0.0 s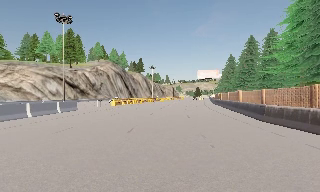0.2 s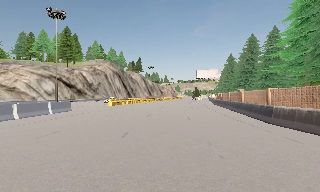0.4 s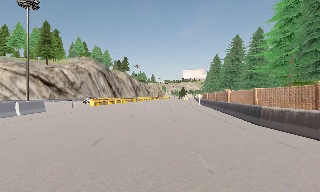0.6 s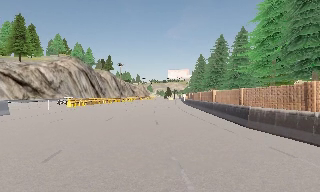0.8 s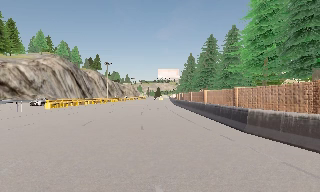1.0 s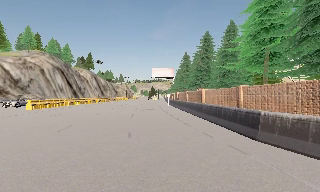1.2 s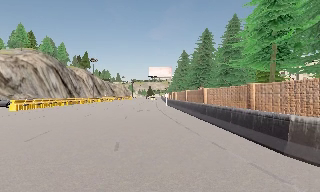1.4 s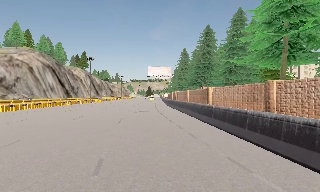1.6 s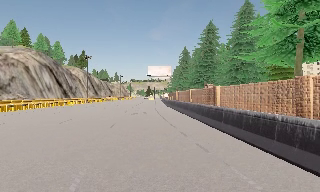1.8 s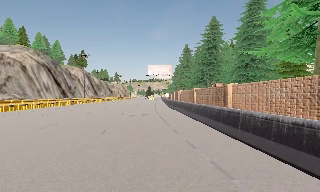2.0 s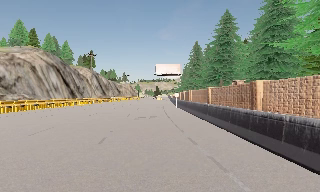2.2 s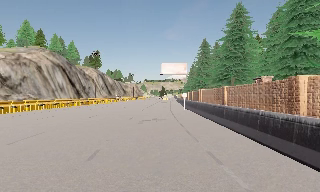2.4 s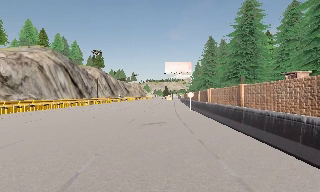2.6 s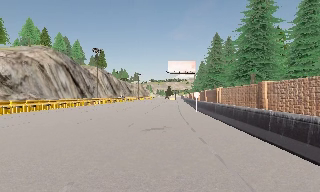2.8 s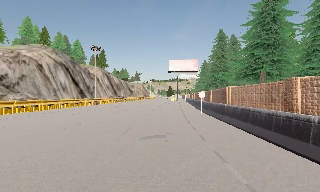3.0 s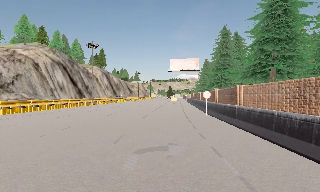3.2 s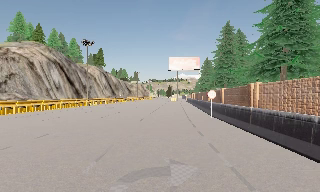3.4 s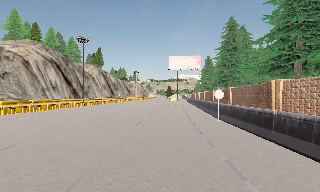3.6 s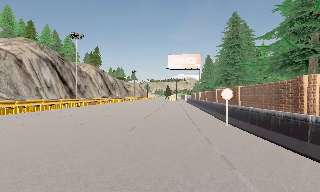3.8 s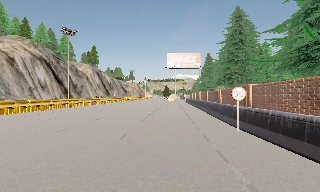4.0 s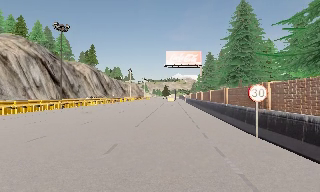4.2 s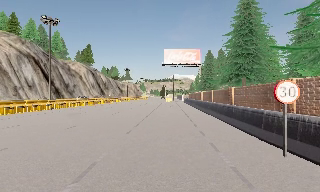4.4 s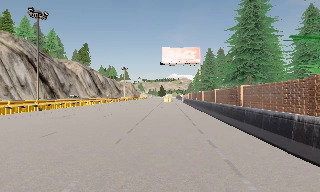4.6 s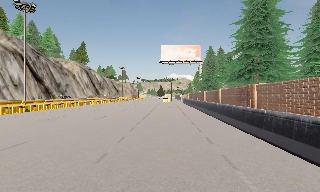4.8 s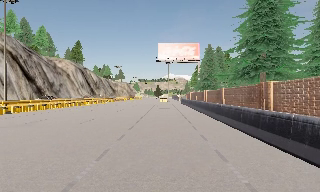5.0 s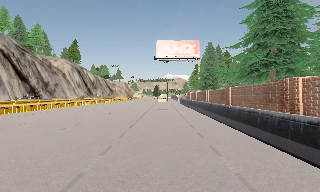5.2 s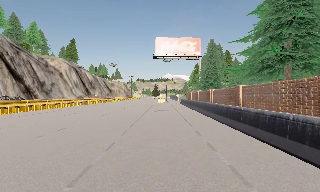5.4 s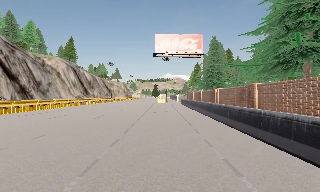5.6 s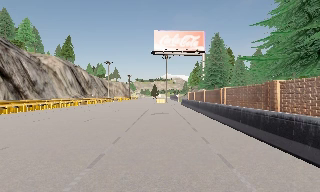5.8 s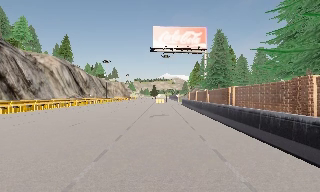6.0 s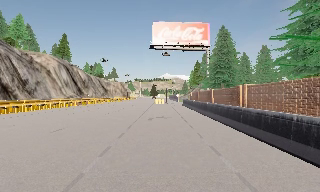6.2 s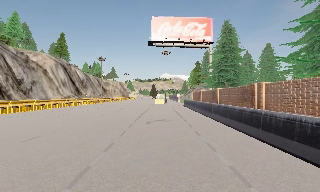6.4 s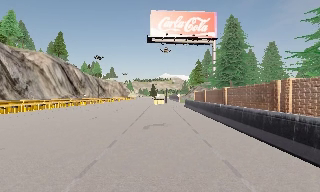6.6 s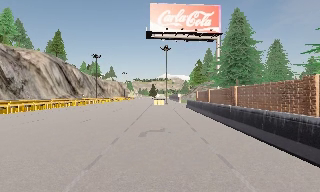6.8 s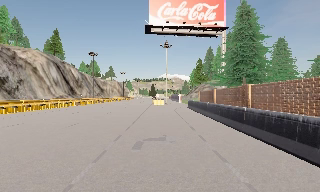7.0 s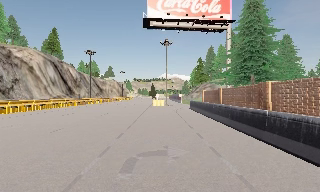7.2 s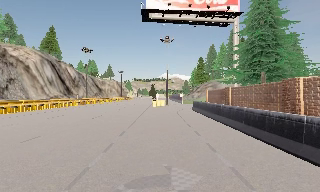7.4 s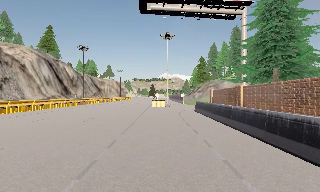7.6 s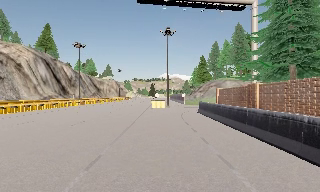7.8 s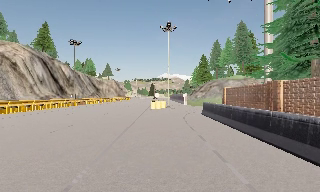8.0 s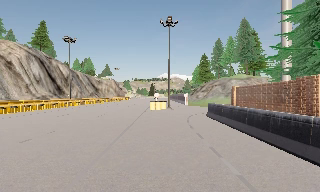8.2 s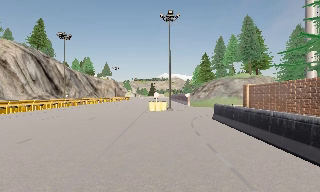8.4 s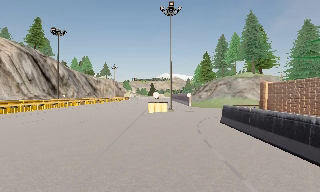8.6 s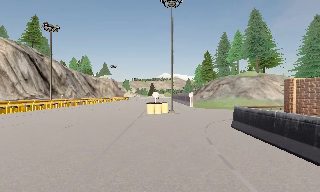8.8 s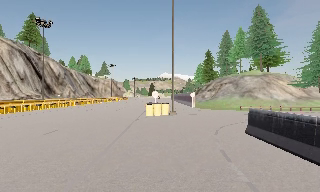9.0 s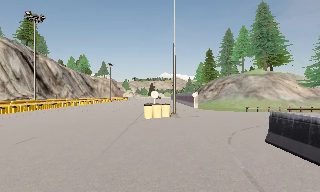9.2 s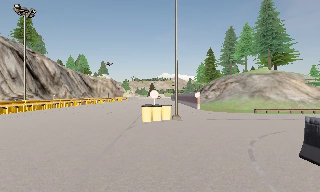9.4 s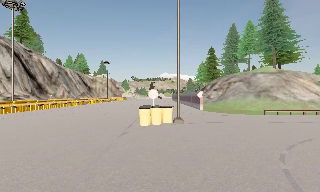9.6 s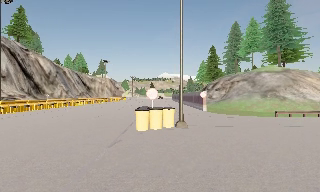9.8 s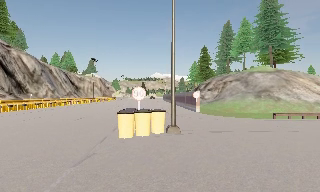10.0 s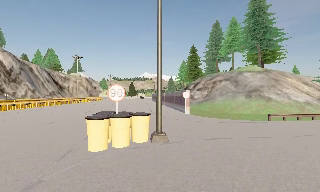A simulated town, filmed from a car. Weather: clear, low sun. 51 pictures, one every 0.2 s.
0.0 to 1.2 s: The camera pans to its right, which is clockwise from overhead, by about 15 degrees. It travels forward, about 8 m, so what stands in front looms larger. It gains speed.
1.2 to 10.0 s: The camera travels forward, about 70 m, so what stands in front looms larger.
The film runs forward here.
